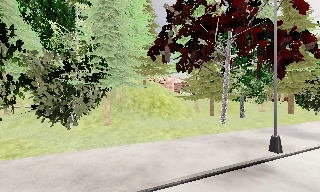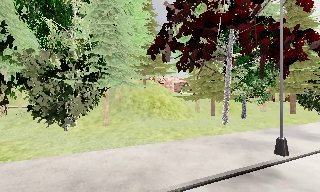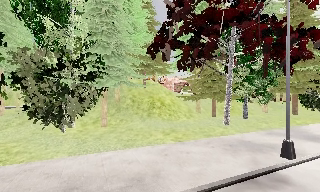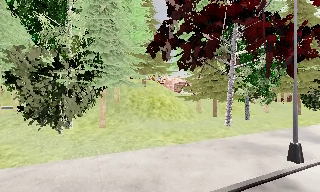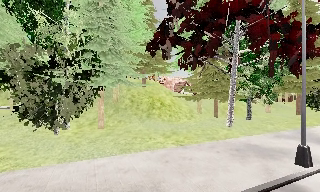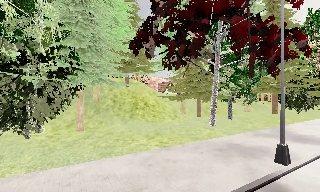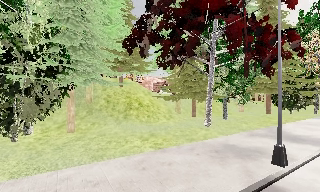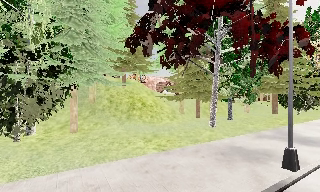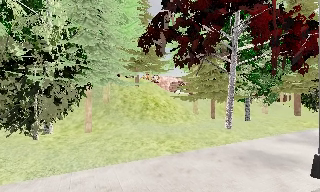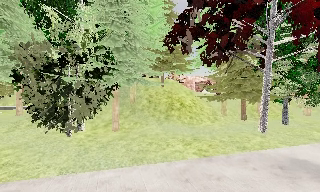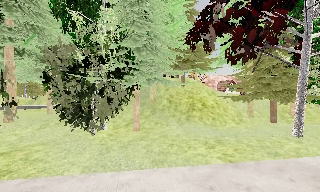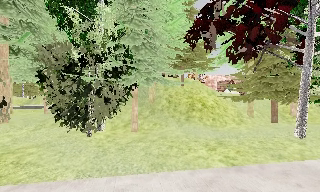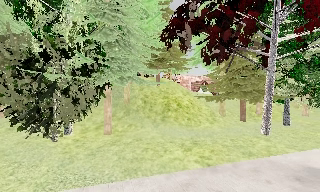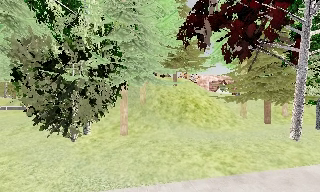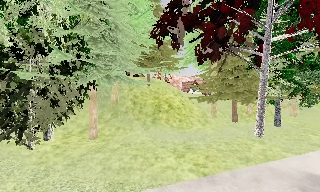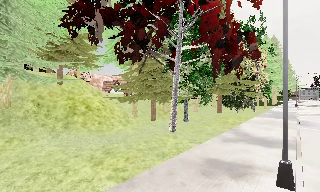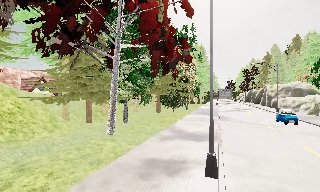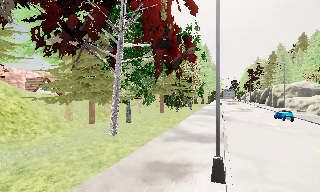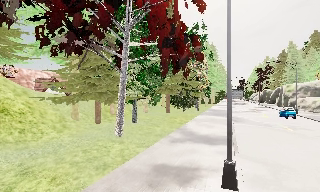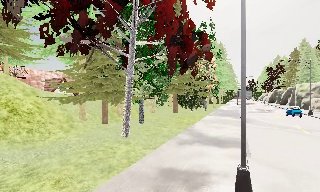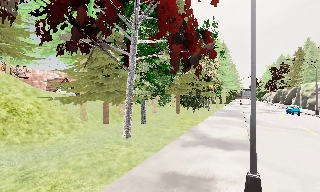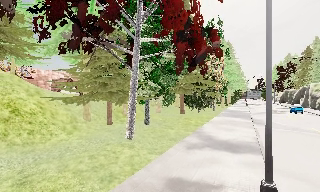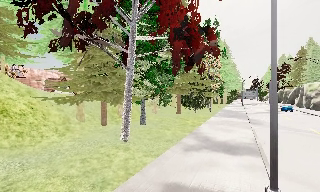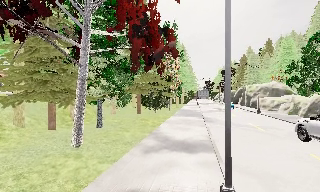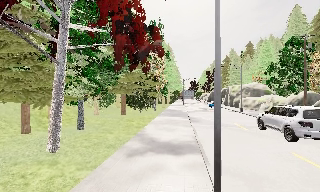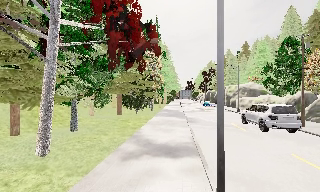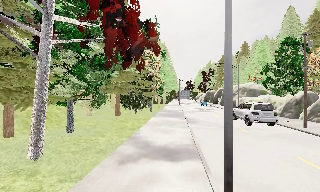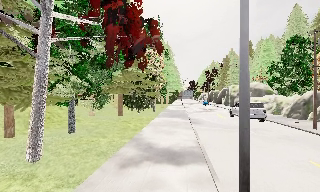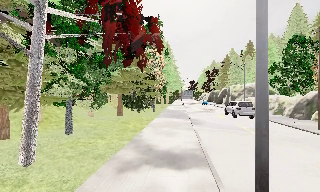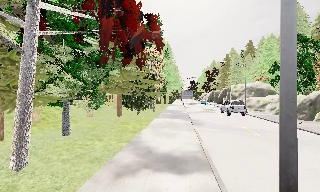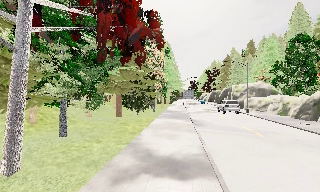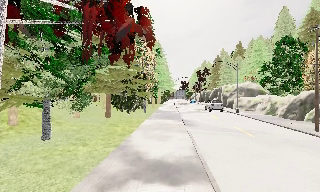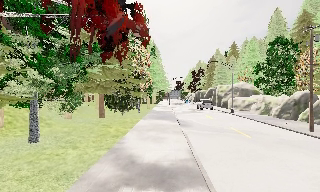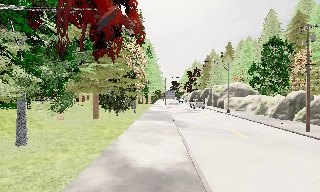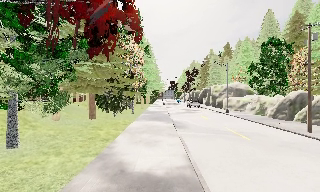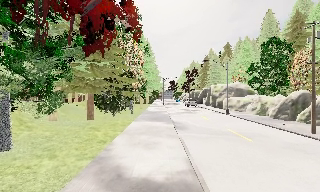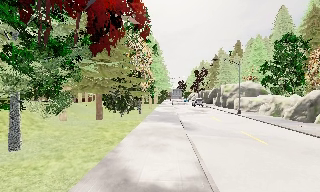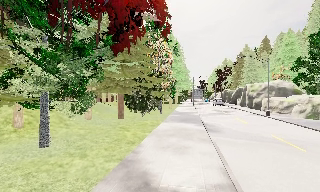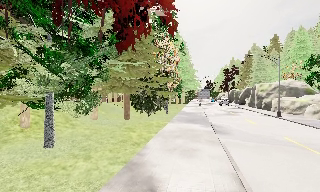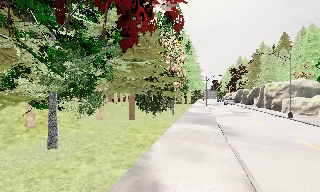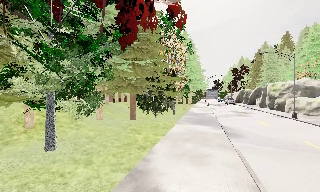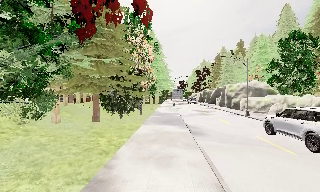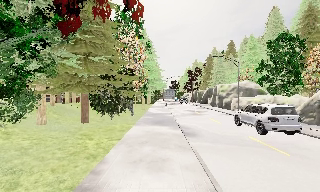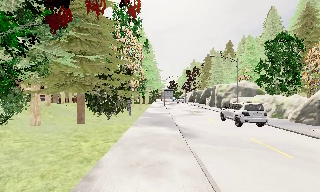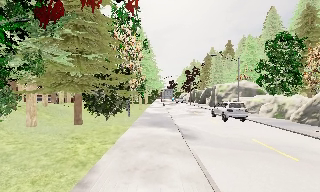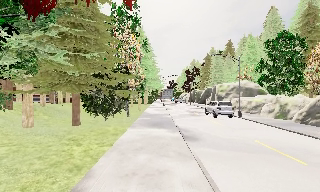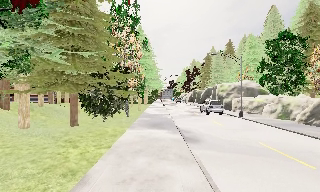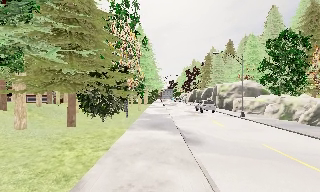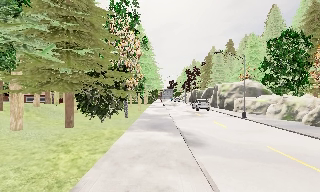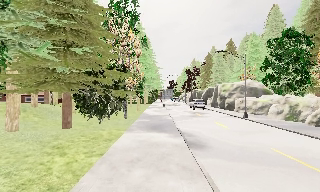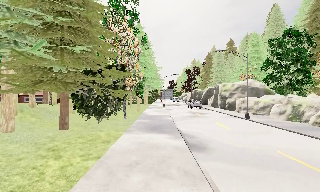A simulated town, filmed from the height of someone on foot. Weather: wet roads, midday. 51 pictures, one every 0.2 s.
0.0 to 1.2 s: The camera travels forward, about 2 m, so what stands in front looms larger.
1.2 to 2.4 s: The camera swings to its left by about 15 degrees, and the scene slides to the right. It travels forward, about 1.5 m, so what stands in front looms larger.
2.4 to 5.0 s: The camera pans to its right, which is clockwise from overhead, by about 65 degrees. It travels forward, about 4 m.
5.0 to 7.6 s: The camera travels forward, about 4.5 m, so what stands in front looms larger.
7.6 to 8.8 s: The camera swings to its right by about 15 degrees, and the scene slides to the left. It travels forward, about 2 m, so what stands in front looms larger.
8.8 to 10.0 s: The camera travels forward, about 2 m, so what stands in front looms larger.
The film runs forward here.
